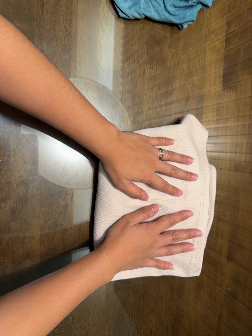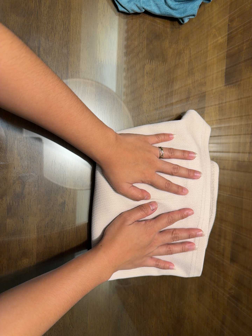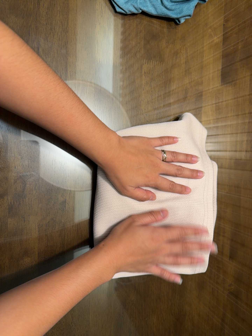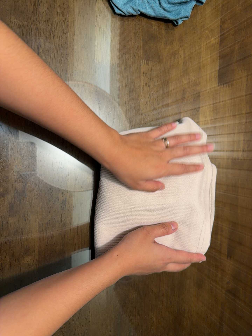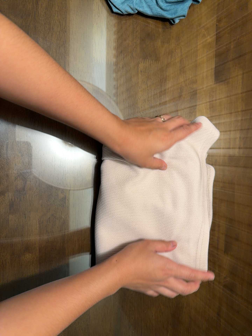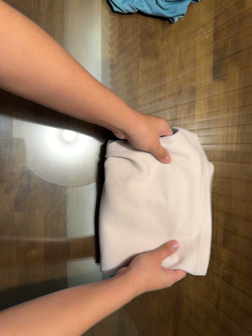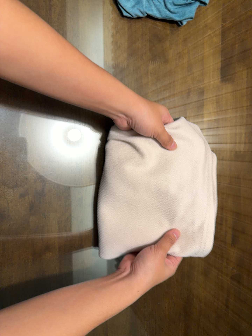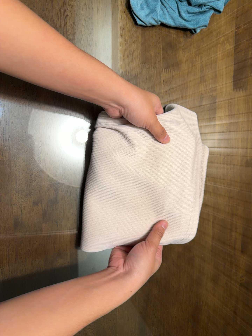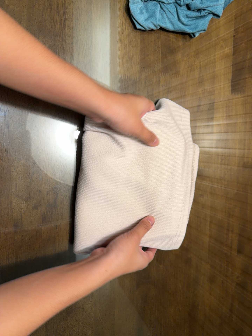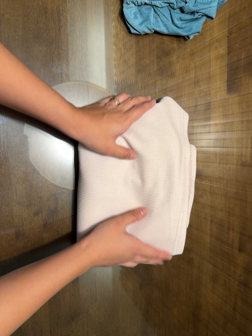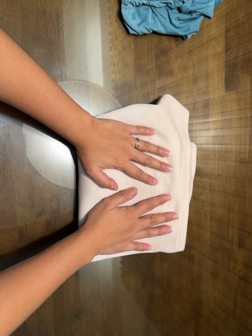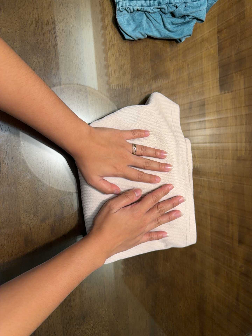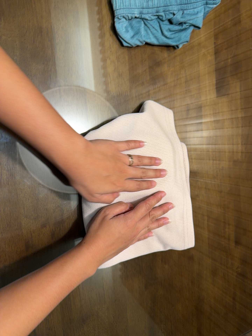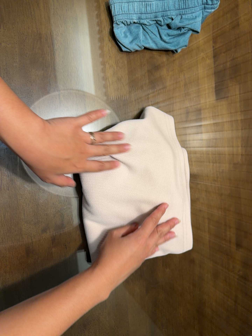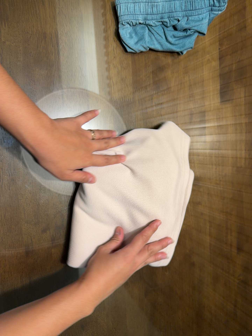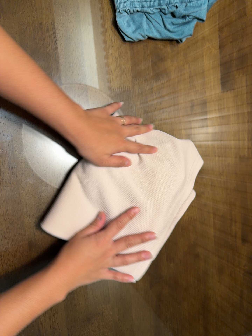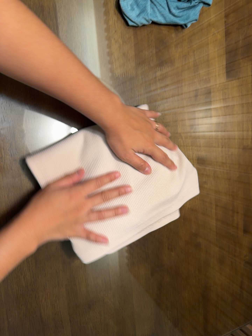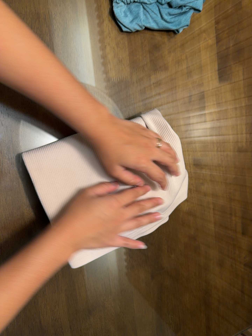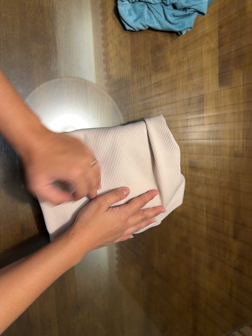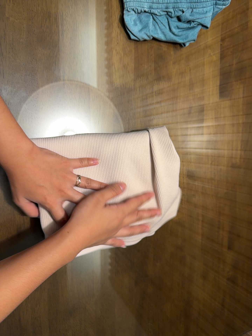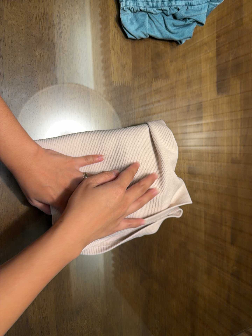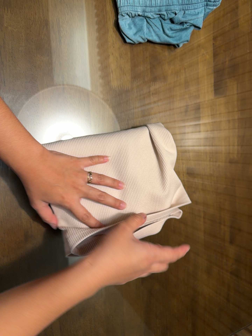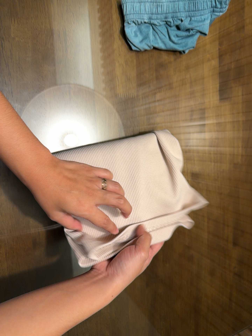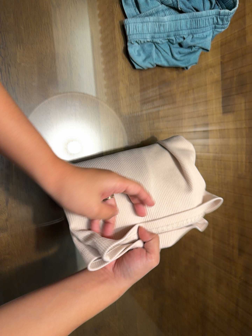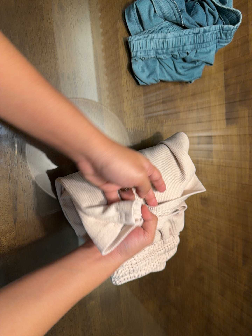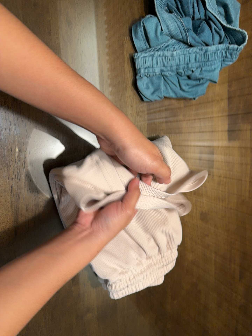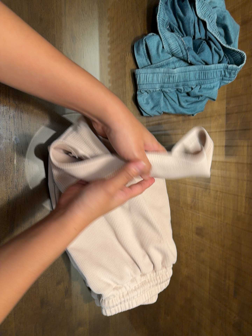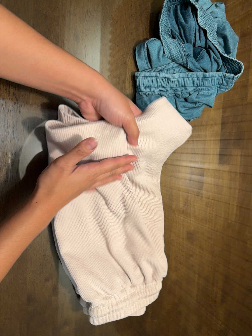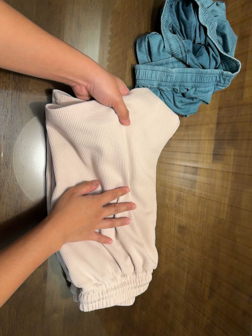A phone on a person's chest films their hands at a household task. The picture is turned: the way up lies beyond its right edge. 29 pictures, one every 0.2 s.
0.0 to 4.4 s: The camera travels to its left and backward, about 10 cm.
4.4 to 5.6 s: The camera travels toward the top of its view, about 8 cm, so close, fixed things drift downward. It rolls about its line of sight by about 10 degrees, and the scene rotates clockwise.
The film runs backward here.
